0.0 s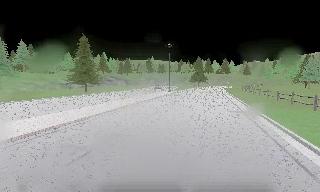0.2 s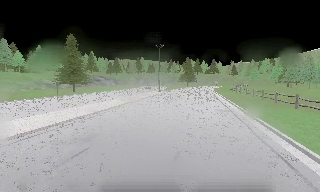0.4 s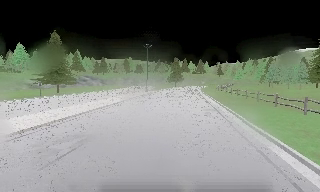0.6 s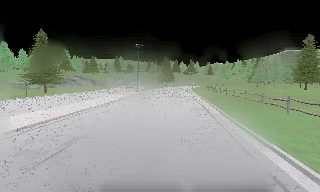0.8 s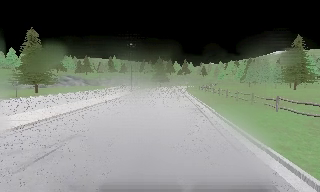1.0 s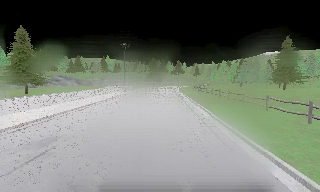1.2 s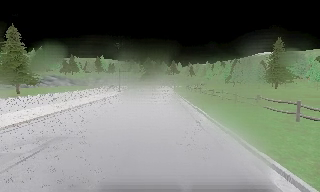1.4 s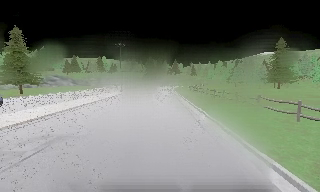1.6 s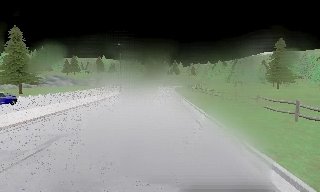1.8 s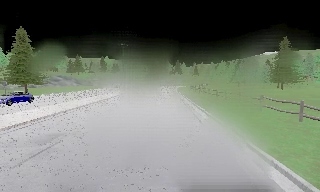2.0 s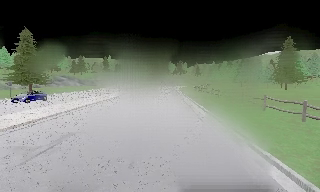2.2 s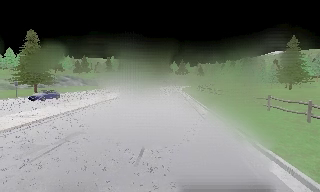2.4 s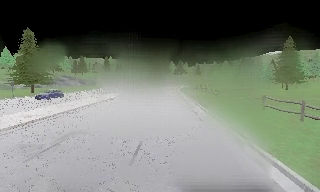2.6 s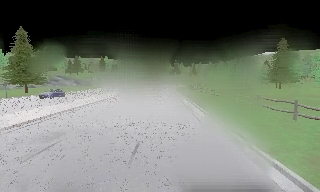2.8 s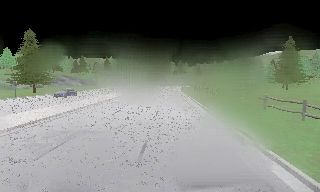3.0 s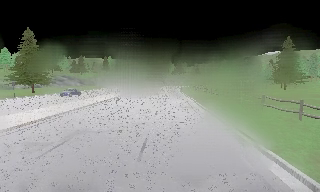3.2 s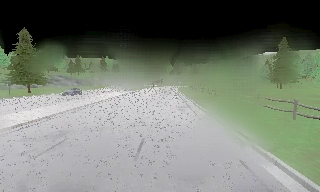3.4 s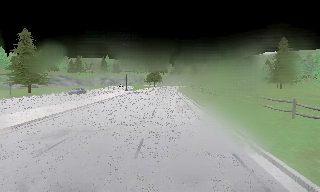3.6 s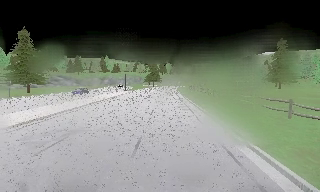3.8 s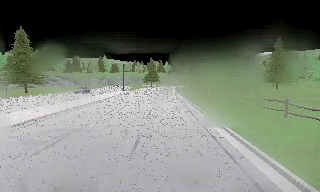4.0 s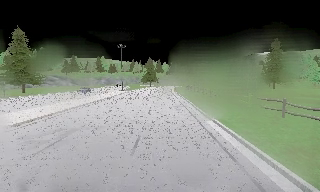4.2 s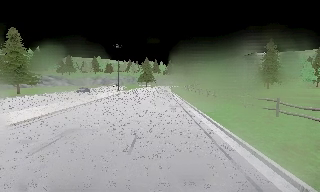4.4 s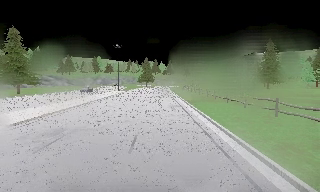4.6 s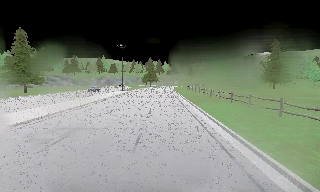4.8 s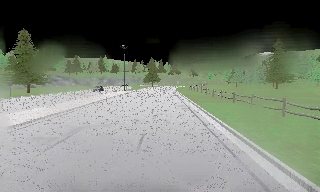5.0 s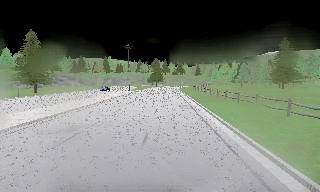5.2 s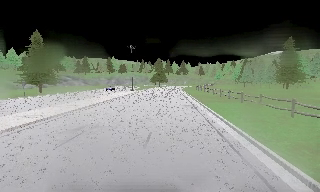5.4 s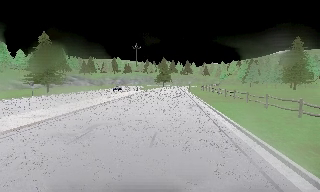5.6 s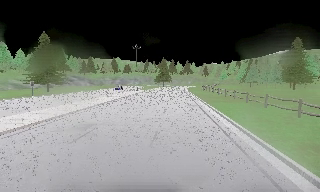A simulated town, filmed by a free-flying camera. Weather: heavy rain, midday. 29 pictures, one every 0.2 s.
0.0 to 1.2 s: The scene slides to the left, as the camera pans about 15 degrees to its right. It travels backward, about 0.5 m, so what stands in front gets smaller.
1.2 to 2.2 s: The camera shifts only a little, or ends up much as it began.
2.2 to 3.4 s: The camera travels backward, about 0.5 m, so what stands in front gets smaller.
3.4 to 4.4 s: The camera shifts only a little, or ends up much as it began.
4.4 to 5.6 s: The camera travels backward, about 0.5 m, so what stands in front gets smaller.
The film runs backward here.
